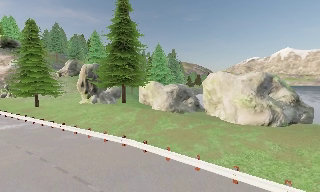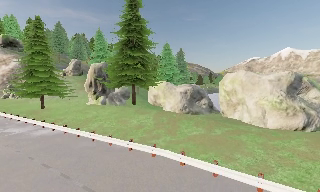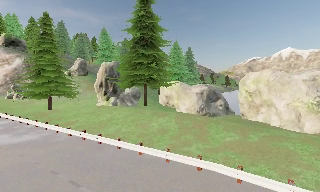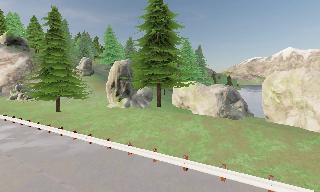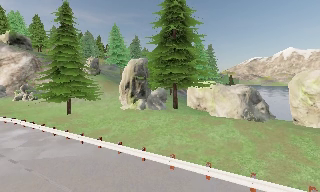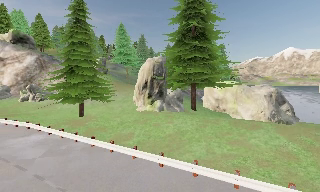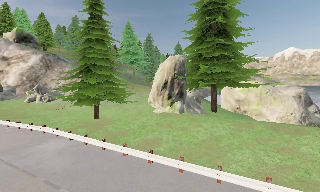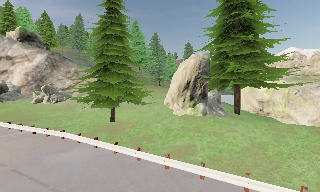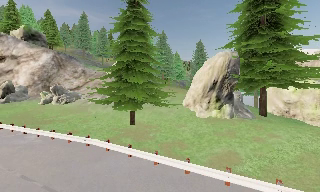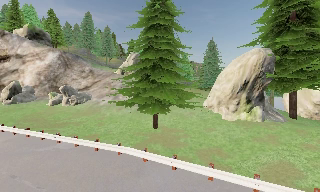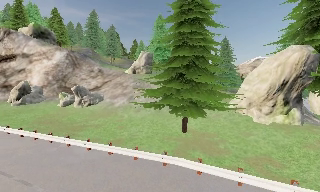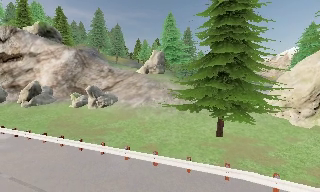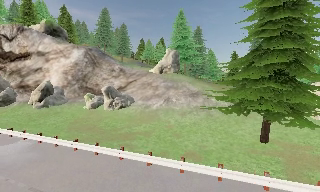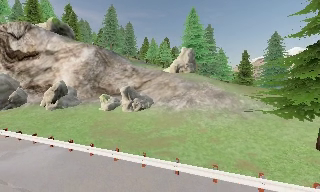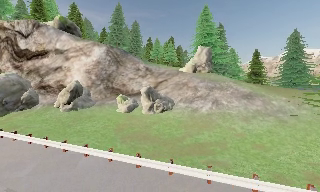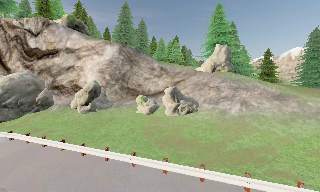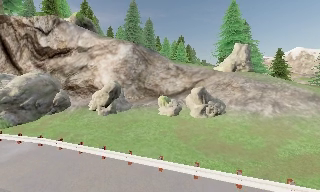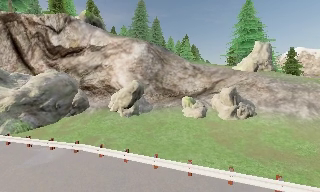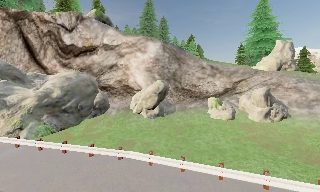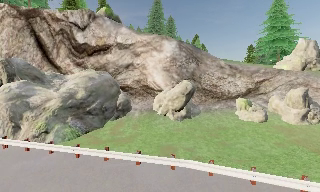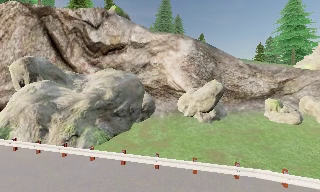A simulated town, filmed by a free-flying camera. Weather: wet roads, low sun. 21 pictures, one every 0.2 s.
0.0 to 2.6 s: The camera travels to its left and forward, about 30 m, so close, fixed things drift to the right.
2.6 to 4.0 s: The camera travels to its left, about 17 m, so close, fixed things drift to the right.
The film runs forward here.
